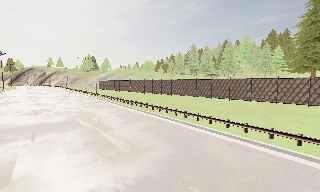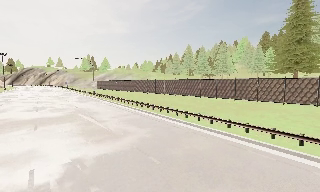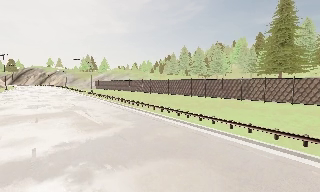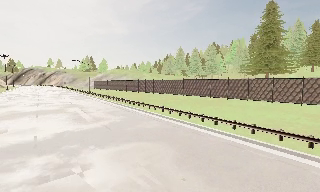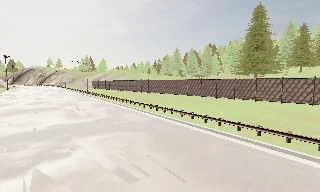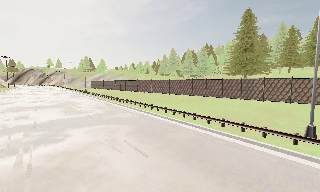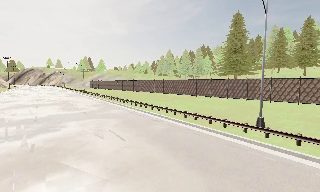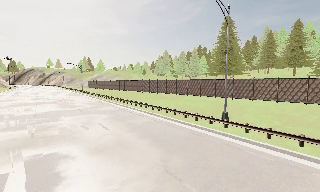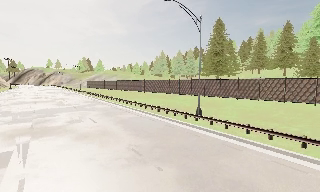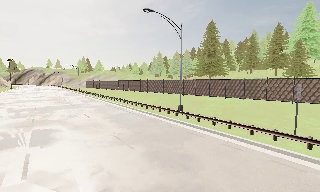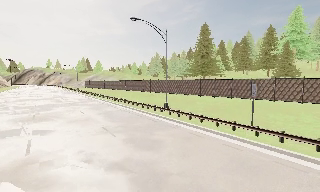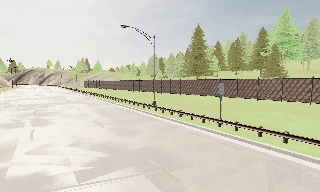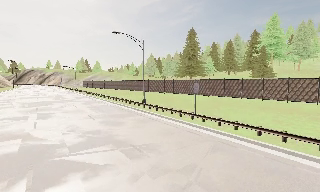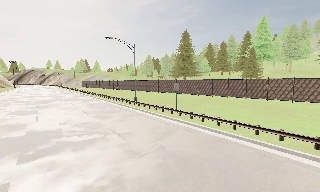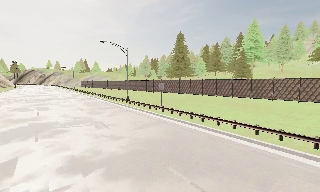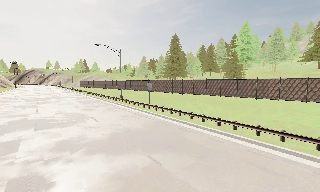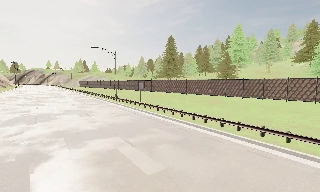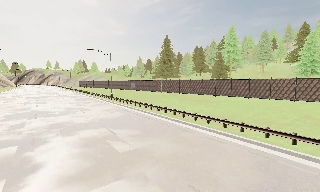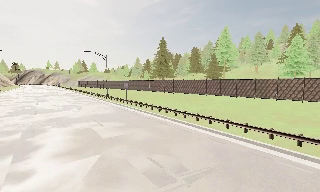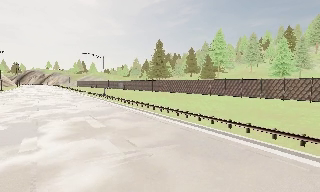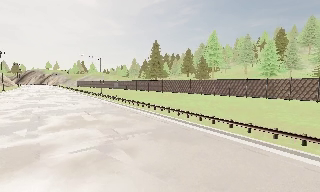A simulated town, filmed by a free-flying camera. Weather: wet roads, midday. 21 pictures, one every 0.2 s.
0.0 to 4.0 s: The camera travels backward and to its right, about 40 m, so what stands in front gets smaller.
The film runs backward here.
